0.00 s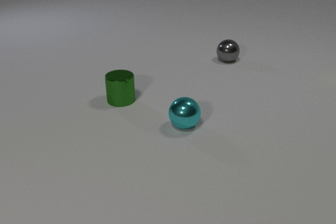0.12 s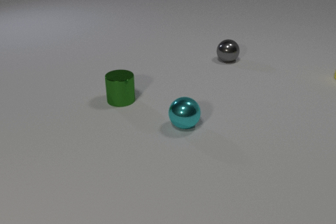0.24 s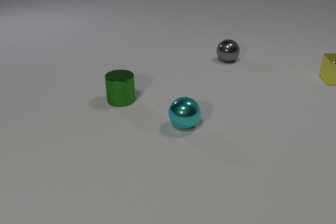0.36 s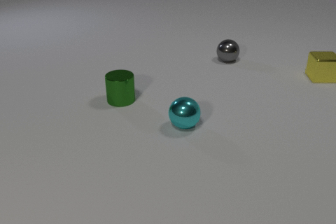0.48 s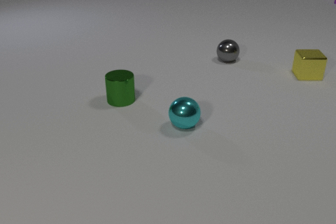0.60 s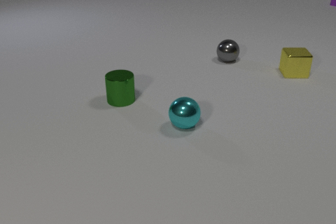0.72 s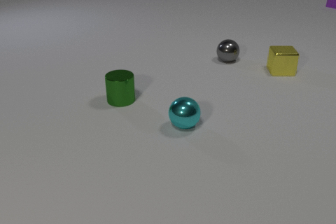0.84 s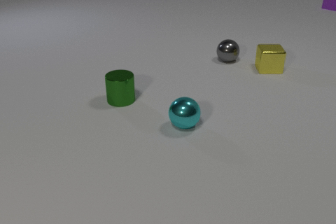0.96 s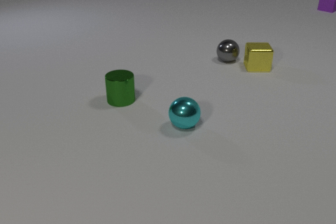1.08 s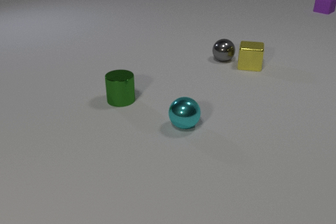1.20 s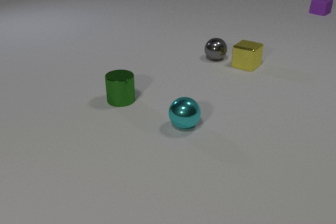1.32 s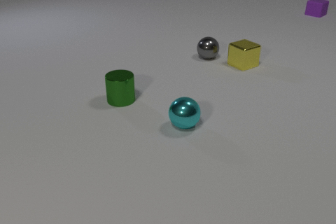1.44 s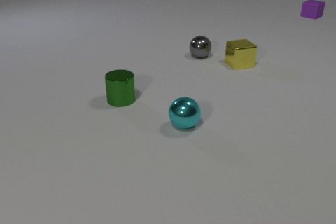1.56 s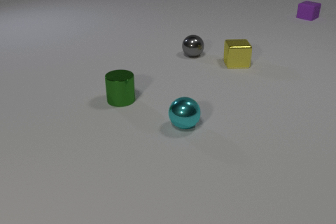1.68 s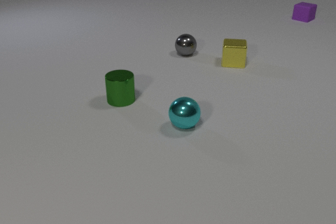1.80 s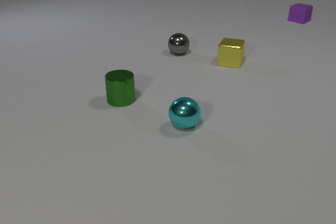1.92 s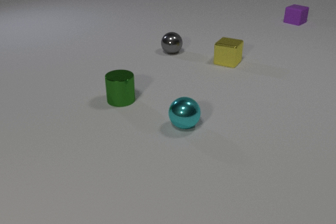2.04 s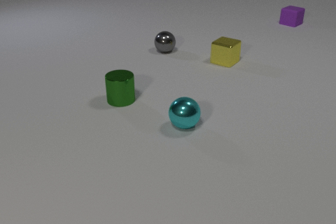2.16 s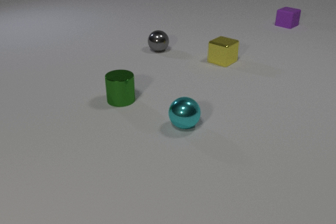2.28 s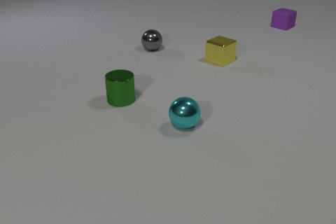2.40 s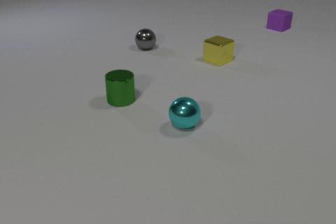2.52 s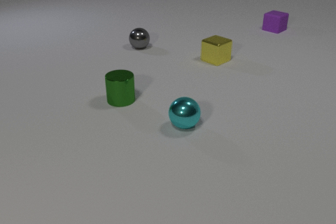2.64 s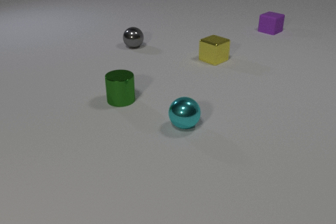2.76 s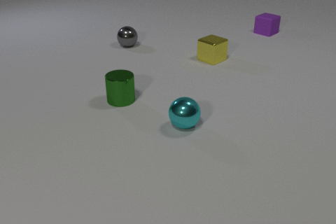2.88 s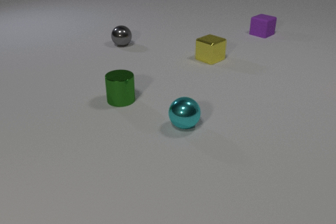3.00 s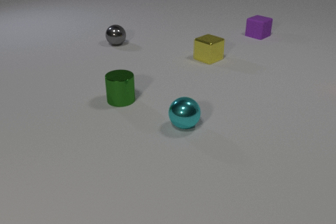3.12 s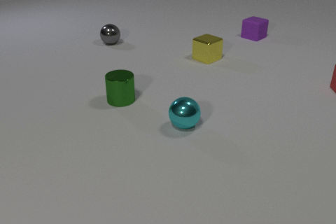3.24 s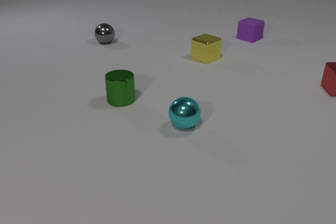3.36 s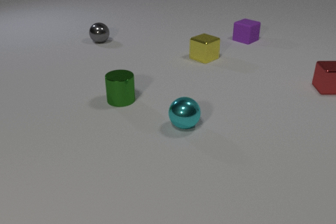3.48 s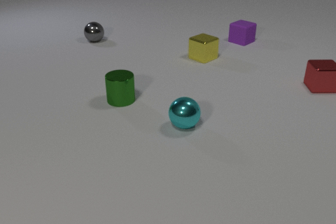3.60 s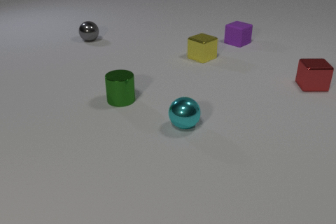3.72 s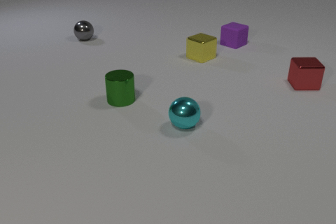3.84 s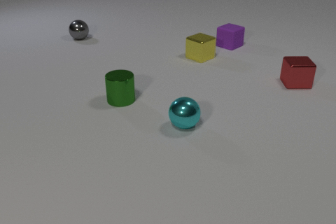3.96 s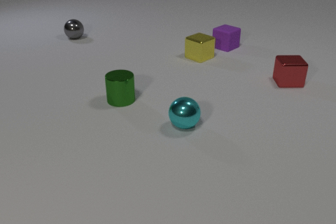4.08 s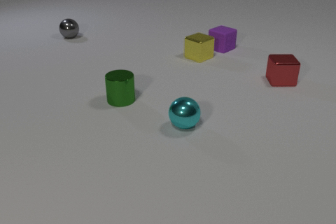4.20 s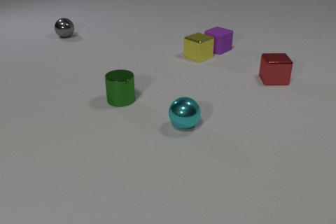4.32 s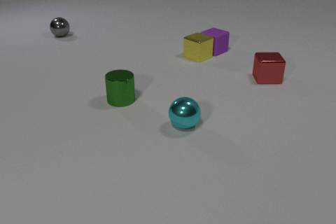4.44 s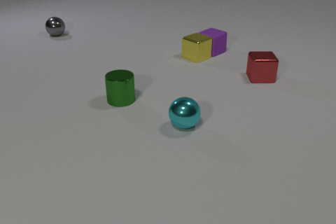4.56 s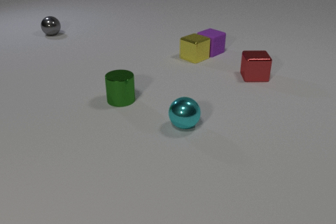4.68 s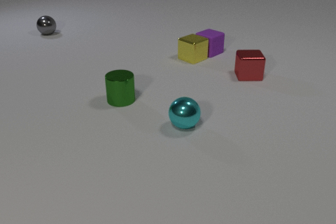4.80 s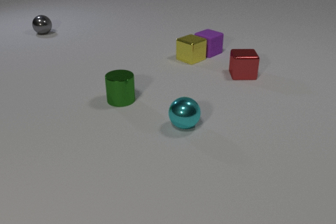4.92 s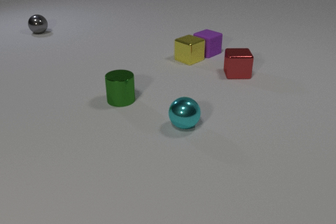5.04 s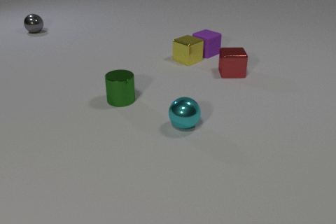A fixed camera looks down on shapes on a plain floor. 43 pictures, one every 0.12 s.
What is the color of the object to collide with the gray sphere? yellow.
Are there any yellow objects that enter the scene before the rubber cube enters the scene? yes.
What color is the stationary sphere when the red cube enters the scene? cyan.
0.00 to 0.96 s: The yellow metal cube comes in at the right edge, slides to the left. The purple rubber cube comes in at the right edge, slides toward the camera and to the left.
0.96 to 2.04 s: The yellow metal cube slides to the left, spins so that its near face slides to the left, clockwise seen from above. The gray metal sphere rolls to the left. The purple rubber cube slides toward the camera and to the left. The yellow metal cube and the gray metal sphere collide.
2.04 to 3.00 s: The yellow metal cube slides to the left. The gray metal sphere rolls to the left and away from the camera. The purple rubber cube slides toward the camera and to the left.
3.00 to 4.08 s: The yellow metal cube slides to the left. The gray metal sphere rolls to the left and away from the camera. The purple rubber cube slides toward the camera and to the left. The red metal cube comes in at the right edge, slides to the left.
4.08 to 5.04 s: The yellow metal cube slides to the left and toward the camera. The gray metal sphere rolls to the left and away from the camera. The purple rubber cube slides to the left and toward the camera. The red metal cube slides to the left. The yellow metal cube and the purple rubber cube collide.
